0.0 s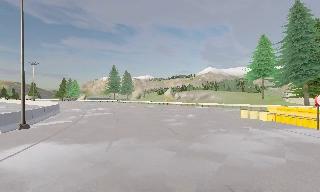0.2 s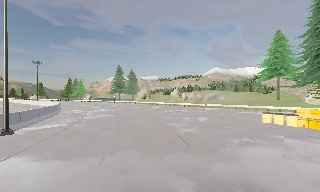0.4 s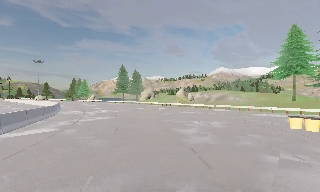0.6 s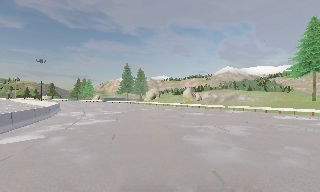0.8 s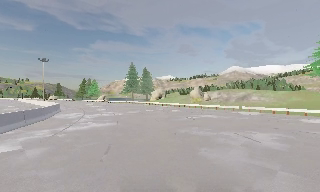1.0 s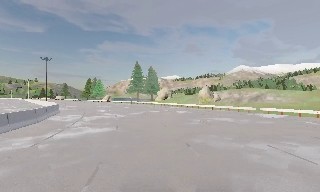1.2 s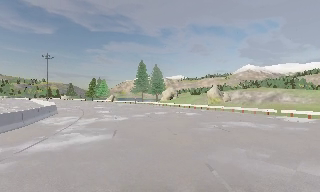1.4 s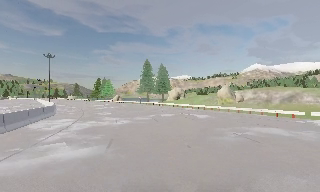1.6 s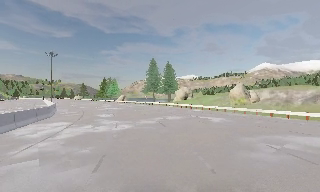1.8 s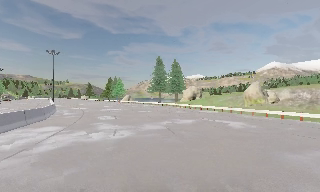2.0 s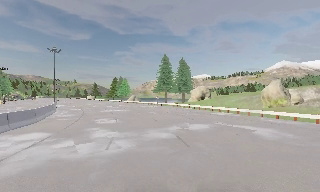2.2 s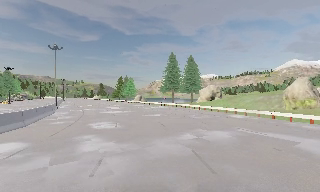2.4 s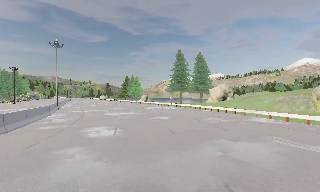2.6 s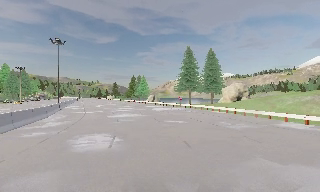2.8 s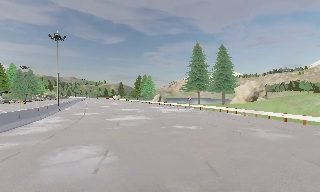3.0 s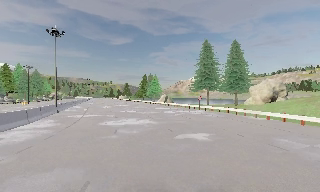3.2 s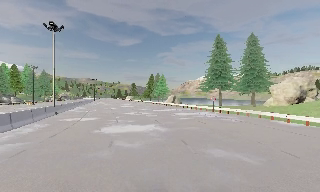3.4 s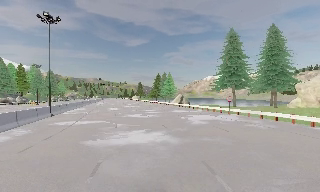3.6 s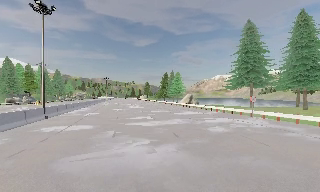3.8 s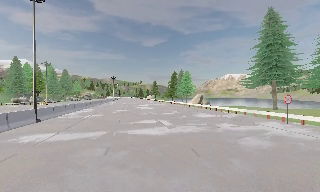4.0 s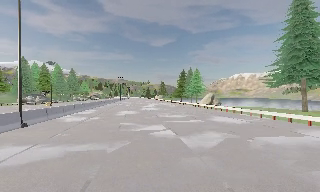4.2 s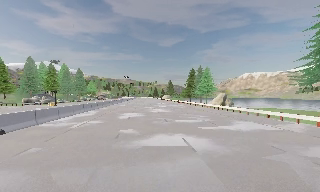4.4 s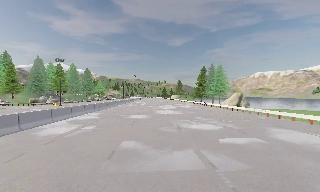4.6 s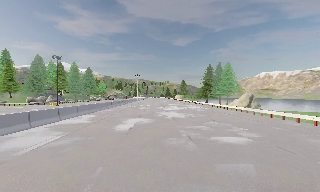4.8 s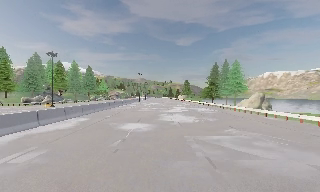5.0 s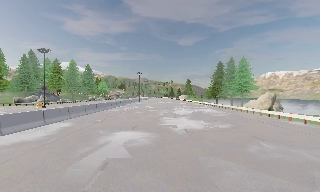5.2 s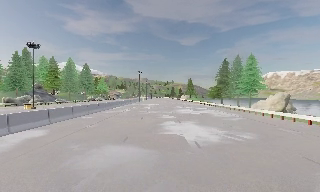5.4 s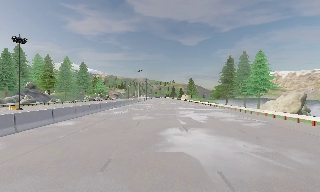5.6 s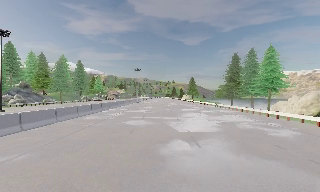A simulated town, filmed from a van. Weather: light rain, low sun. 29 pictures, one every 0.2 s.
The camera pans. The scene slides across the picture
to the right.
The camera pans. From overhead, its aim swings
counterclockwise.
0.0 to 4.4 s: The camera swings to its left by about 50 degrees, and the scene slides to the right. It travels forward, about 55 m.
4.4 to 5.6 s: The camera travels forward, about 18 m, so what stands in front looms larger.
The film runs forward here.
